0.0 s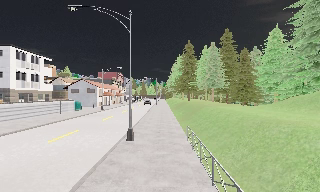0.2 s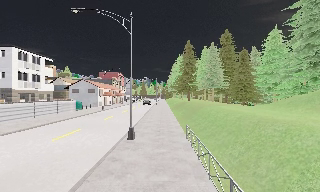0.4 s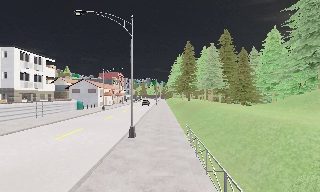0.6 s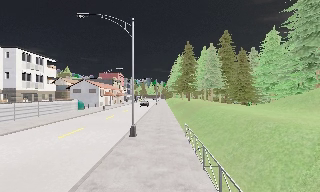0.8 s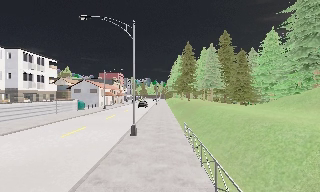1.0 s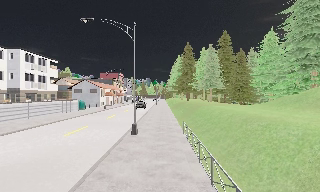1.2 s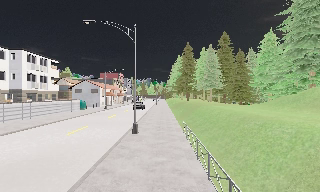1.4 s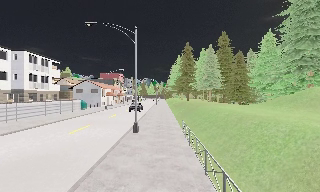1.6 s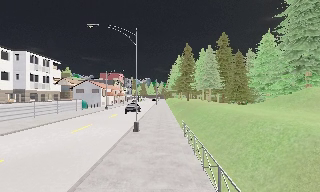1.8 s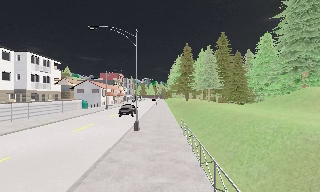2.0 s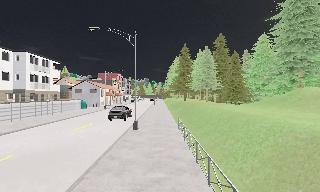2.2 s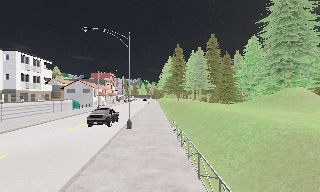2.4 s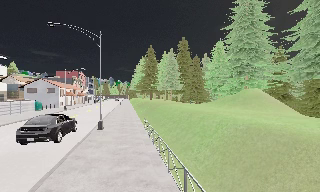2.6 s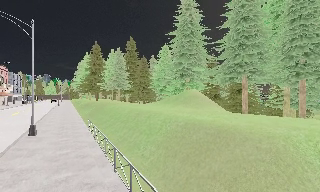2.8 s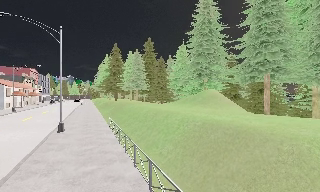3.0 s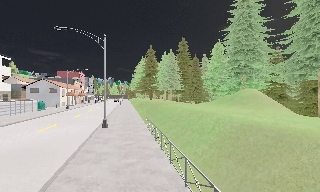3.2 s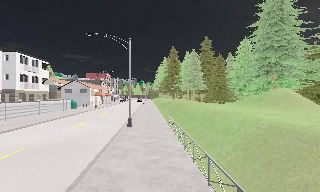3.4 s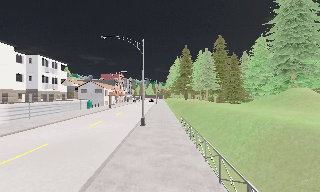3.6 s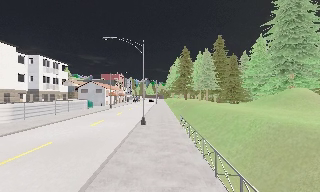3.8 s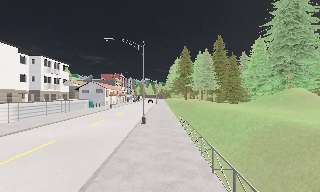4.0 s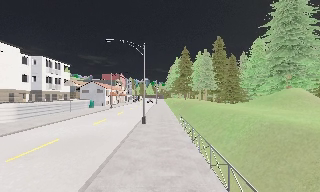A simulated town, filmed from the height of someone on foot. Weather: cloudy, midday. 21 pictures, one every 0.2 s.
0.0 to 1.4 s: The camera travels backward, about 2 m, so what stands in front gets smaller.
1.4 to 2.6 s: The camera pans to its right, which is clockwise from overhead, by about 30 degrees. It travels backward, about 1.5 m.
2.6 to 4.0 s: The scene slides to the right, as the camera pans about 30 degrees to its left. It travels backward, about 2 m.
The film runs backward here.
